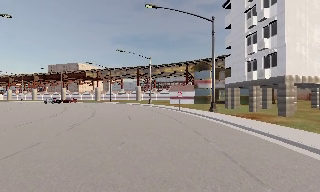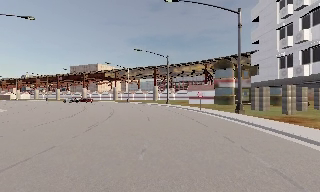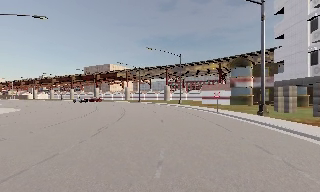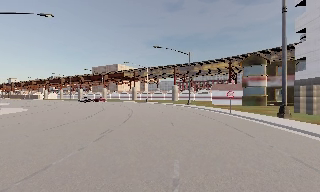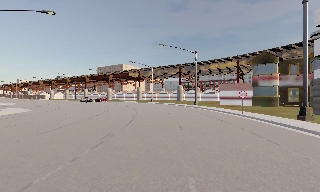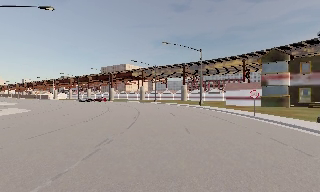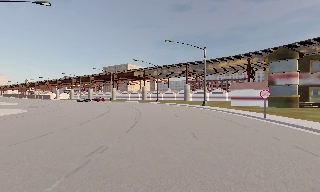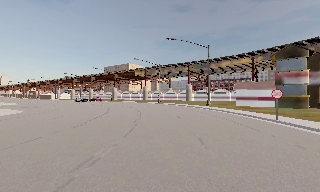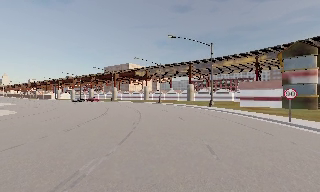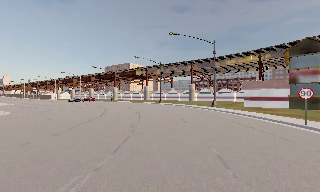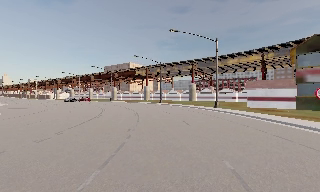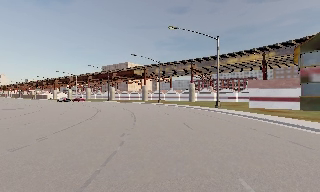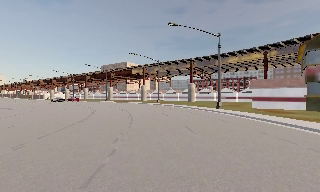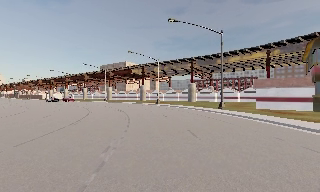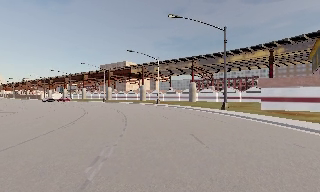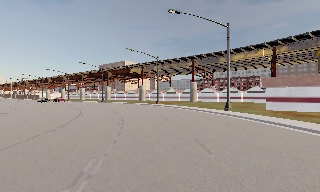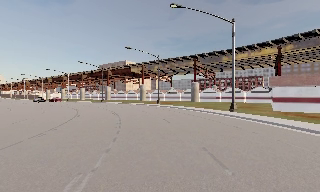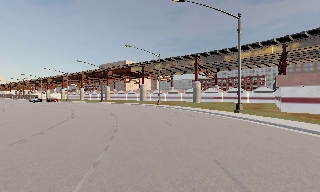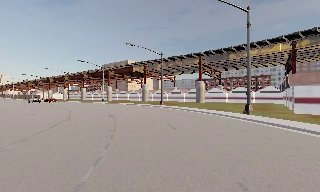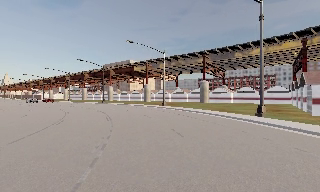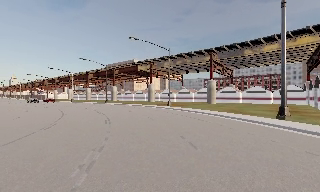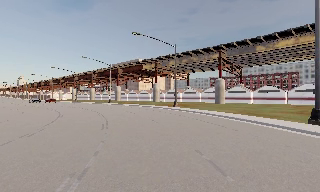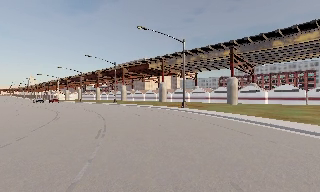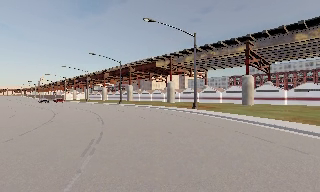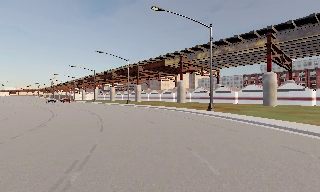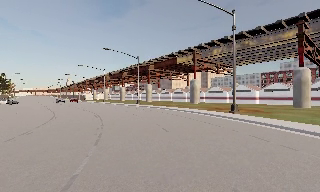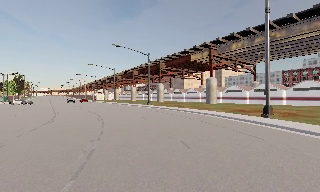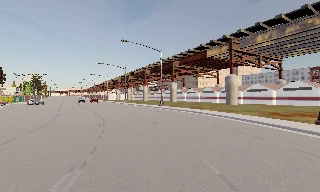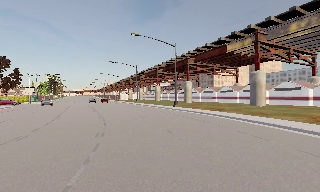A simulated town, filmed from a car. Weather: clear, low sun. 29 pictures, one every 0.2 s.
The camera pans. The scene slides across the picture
to the right.
The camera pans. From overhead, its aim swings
counterclockwise.
0.0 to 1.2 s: The camera swings to its left by about 15 degrees, and the scene slides to the right. It travels forward, about 6 m, so what stands in front looms larger.
1.2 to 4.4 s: The camera travels forward, about 20 m, so what stands in front looms larger. It gains speed.
4.4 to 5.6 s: The camera pans to its left, which is counterclockwise from overhead, by about 20 degrees. It travels forward, about 16 m, so what stands in front looms larger.
The film runs forward here.
